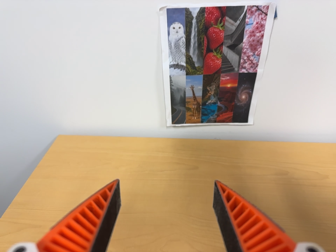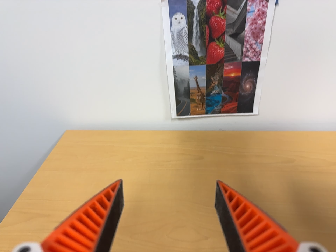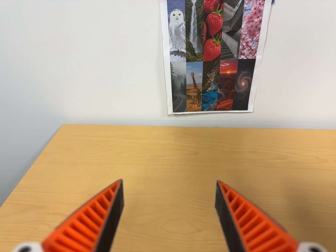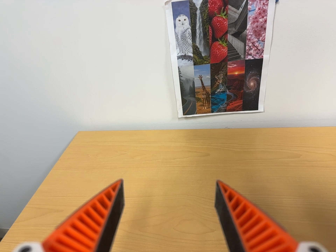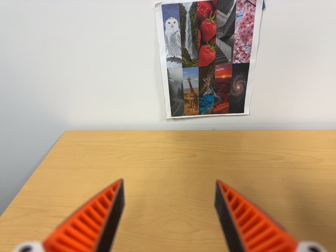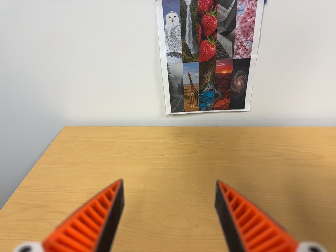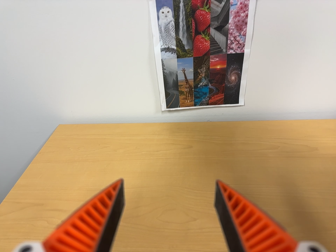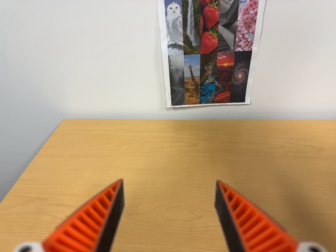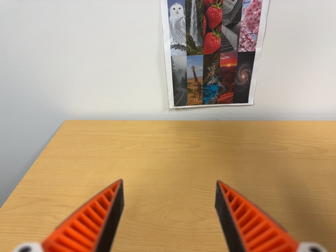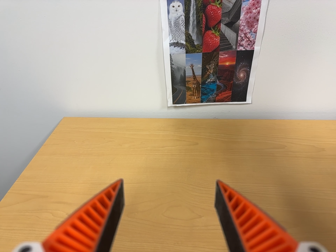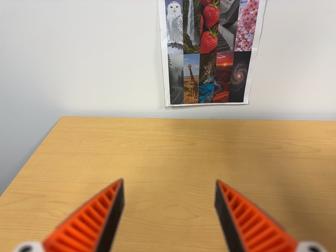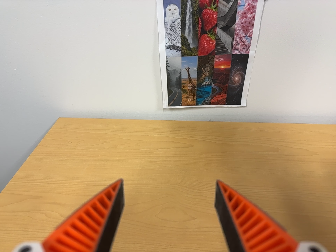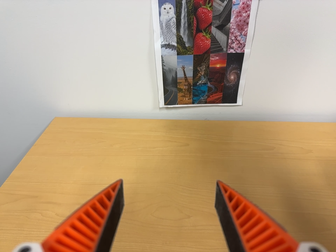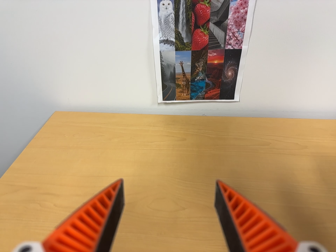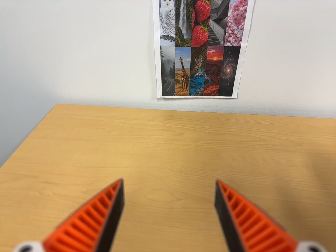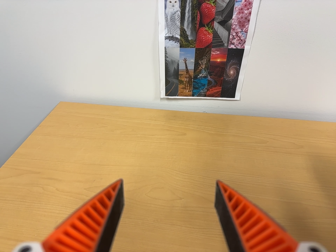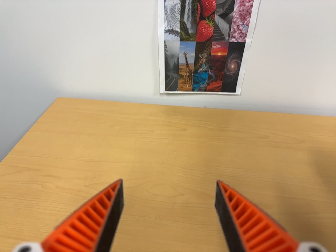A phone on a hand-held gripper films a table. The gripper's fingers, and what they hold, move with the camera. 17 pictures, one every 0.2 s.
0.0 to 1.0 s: The camera travels toward the bottom of its view, about 5 cm, so close, fixed things drift upward.
1.0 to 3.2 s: The camera shifts only a little, or ends up much as it began.
The film runs forward here.
